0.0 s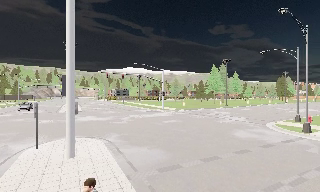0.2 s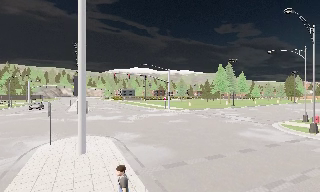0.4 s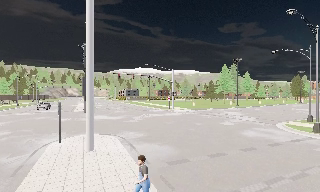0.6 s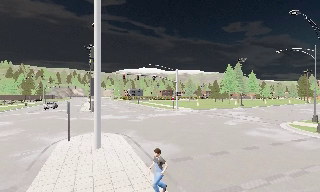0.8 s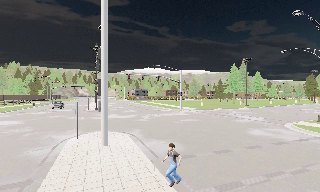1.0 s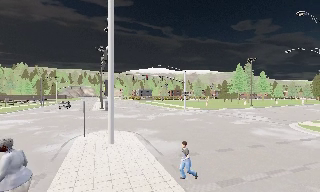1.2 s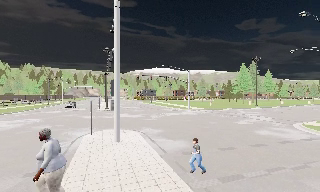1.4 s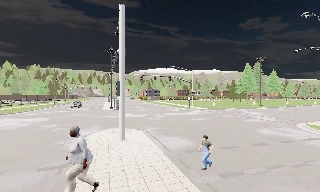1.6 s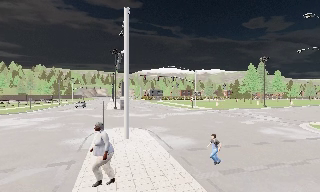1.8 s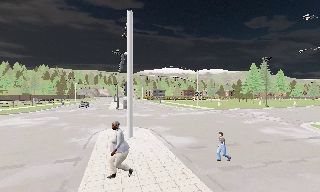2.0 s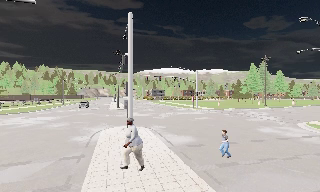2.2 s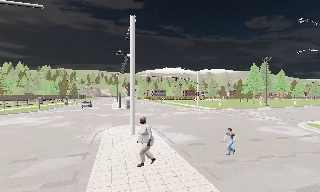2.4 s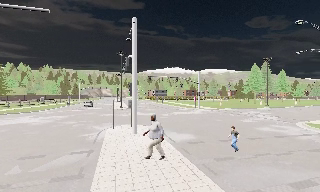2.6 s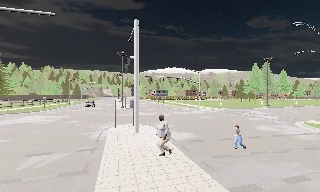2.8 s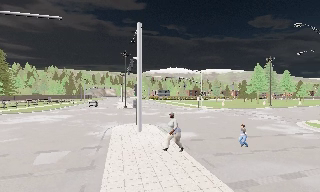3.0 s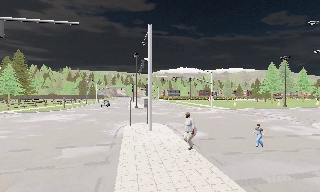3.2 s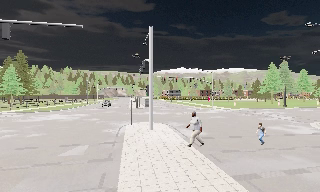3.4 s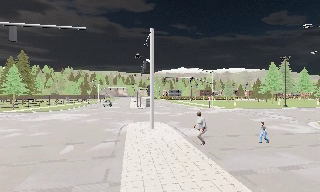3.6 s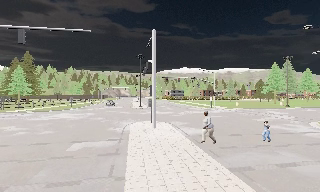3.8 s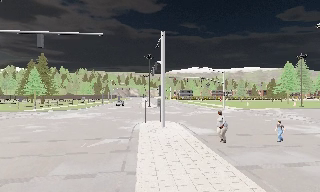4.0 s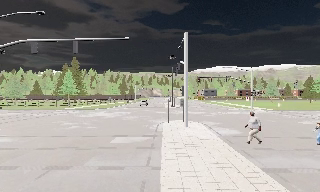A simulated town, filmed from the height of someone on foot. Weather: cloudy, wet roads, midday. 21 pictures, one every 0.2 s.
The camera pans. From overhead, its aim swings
counterclockwise.
The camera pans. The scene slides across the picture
to the right.
0.0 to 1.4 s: The scene slides to the right, as the camera pans about 10 degrees to its left. It travels backward, about 2 m, so what stands in front gets smaller.
1.4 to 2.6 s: The camera travels backward, about 2 m, so what stands in front gets smaller.
2.6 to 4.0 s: The camera swings to its left by about 15 degrees, and the scene slides to the right. It travels backward, about 2 m, so what stands in front gets smaller.
The film runs backward here.
